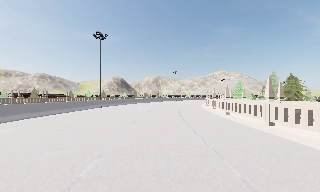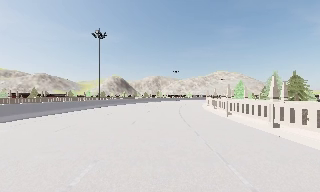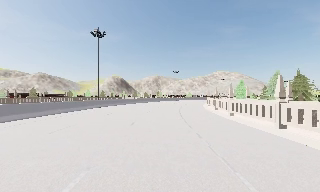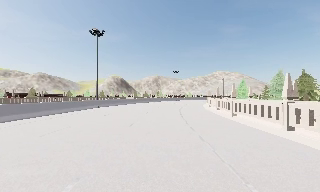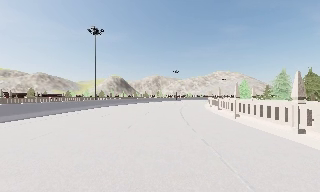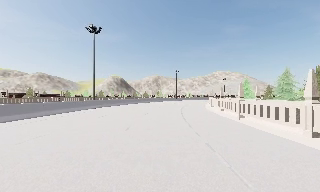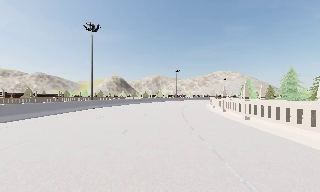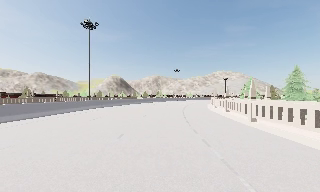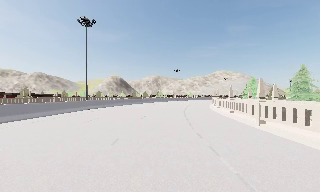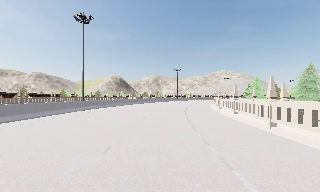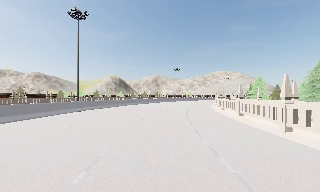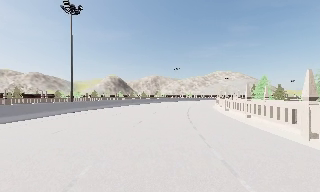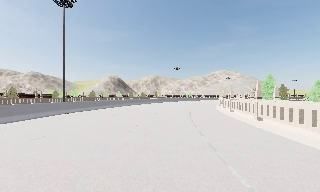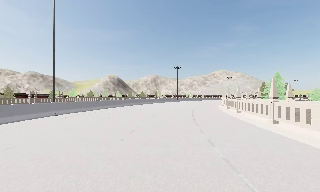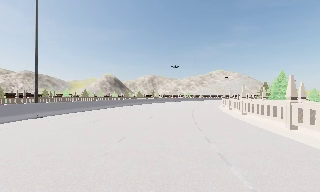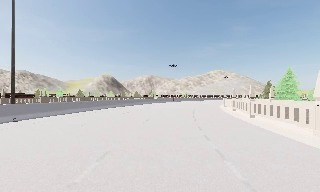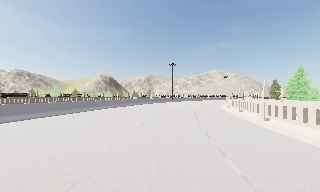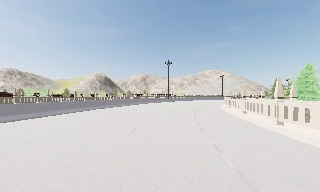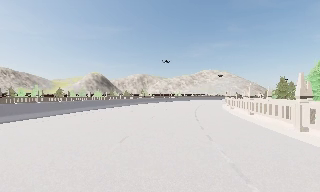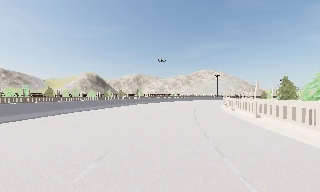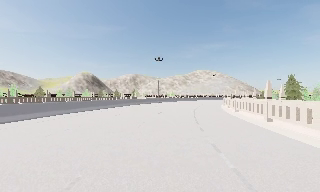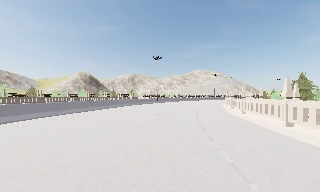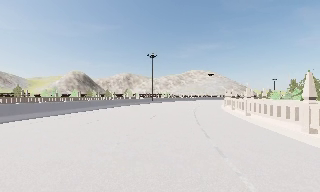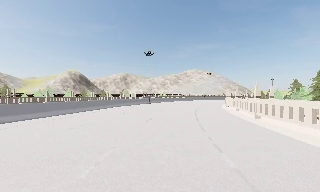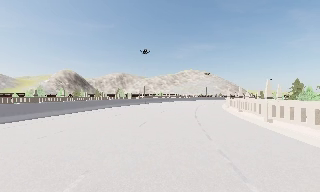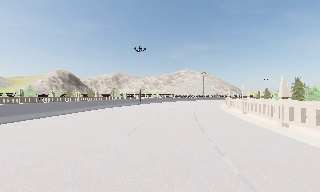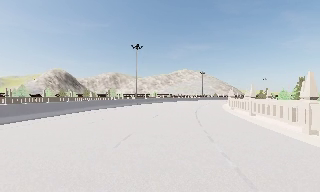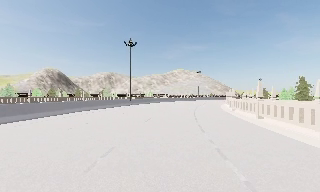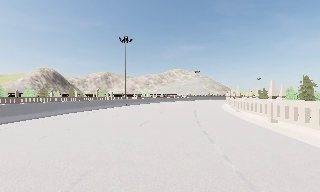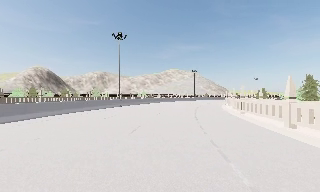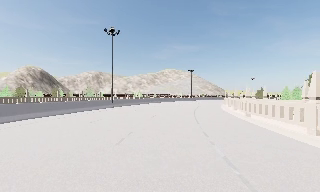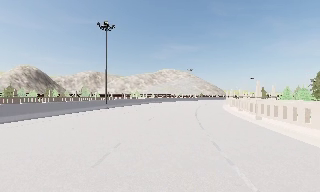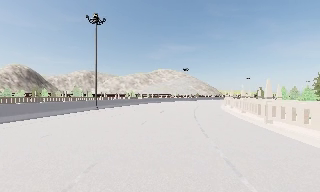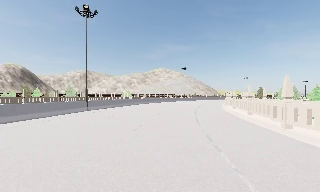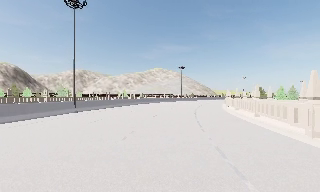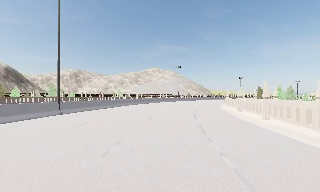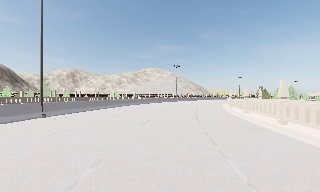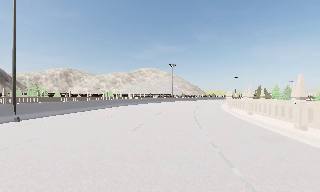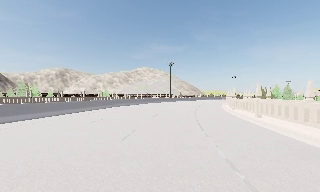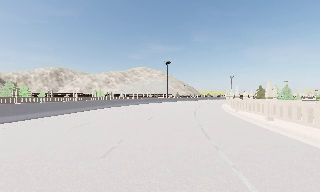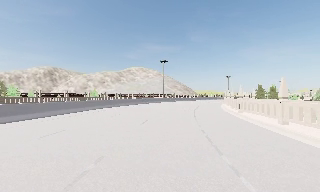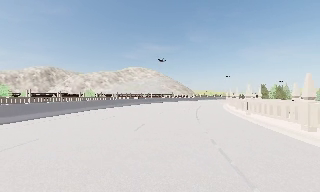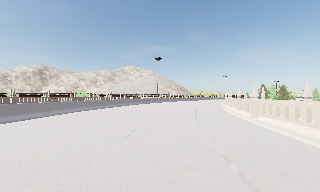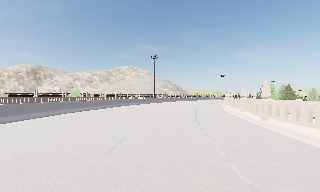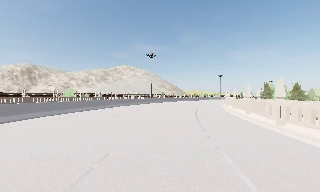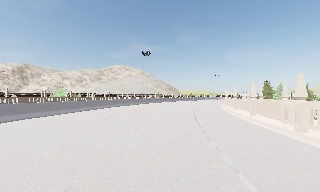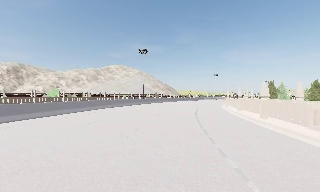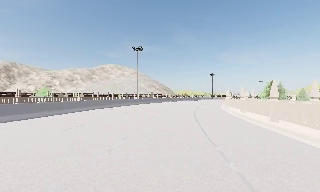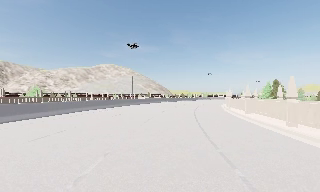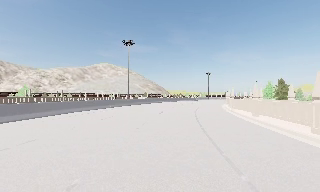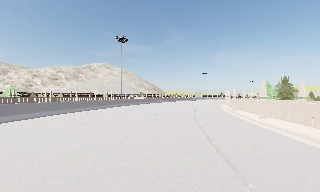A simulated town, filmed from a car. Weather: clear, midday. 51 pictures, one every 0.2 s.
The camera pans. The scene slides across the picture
to the left.
The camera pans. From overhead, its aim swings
clockwise.
0.0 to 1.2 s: The camera travels forward, about 3 m, so what stands in front looms larger. It gains speed.
1.2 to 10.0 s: The camera pans to its right, which is clockwise from overhead, by about 40 degrees. It travels forward, about 70 m.
The film runs forward here.
